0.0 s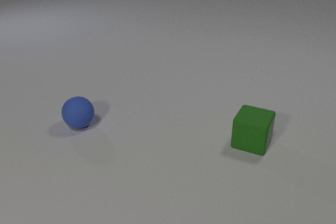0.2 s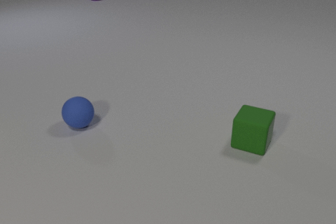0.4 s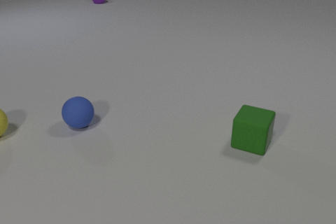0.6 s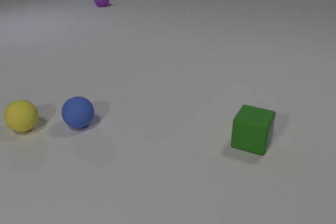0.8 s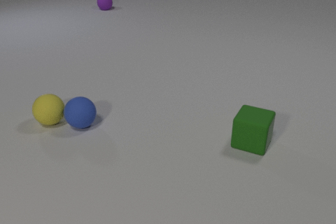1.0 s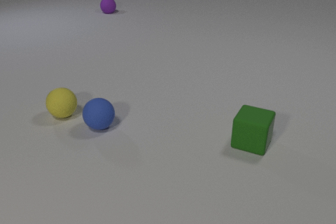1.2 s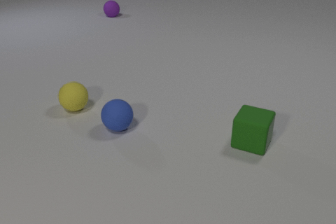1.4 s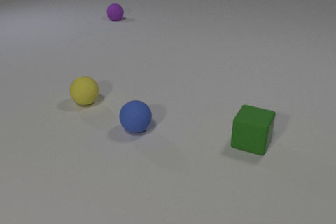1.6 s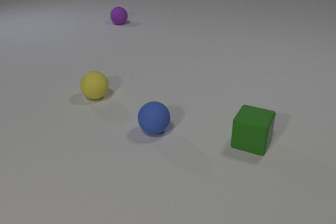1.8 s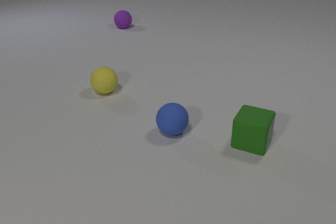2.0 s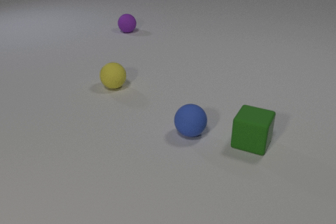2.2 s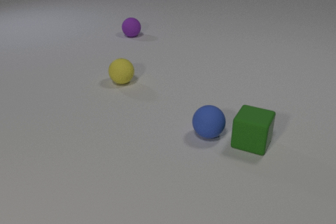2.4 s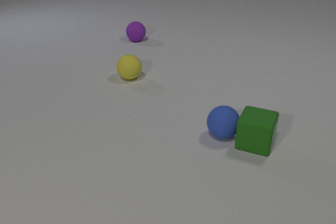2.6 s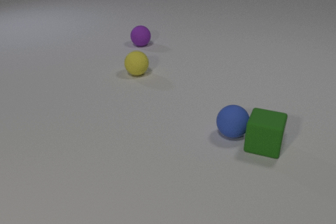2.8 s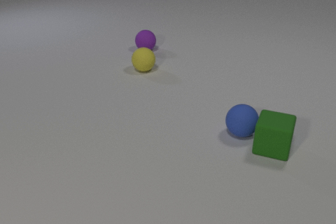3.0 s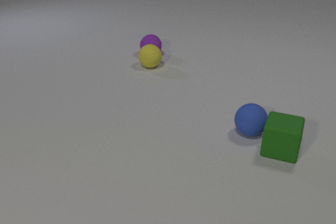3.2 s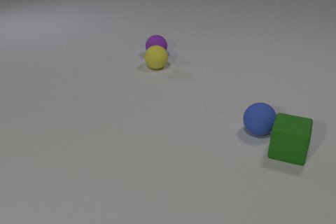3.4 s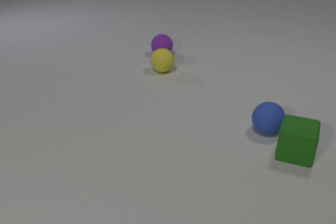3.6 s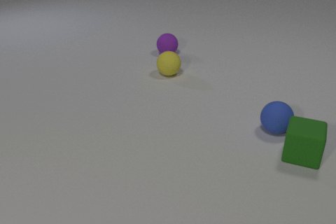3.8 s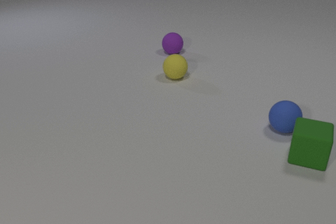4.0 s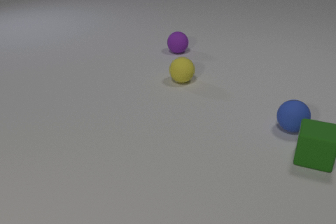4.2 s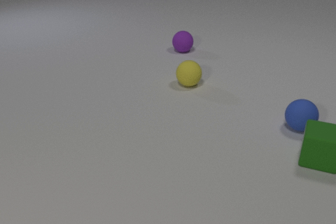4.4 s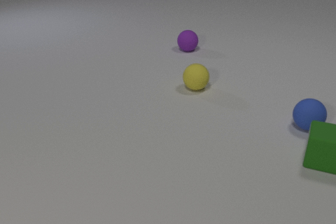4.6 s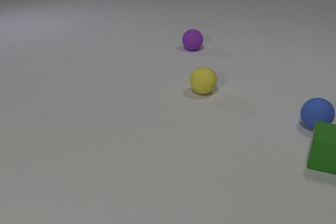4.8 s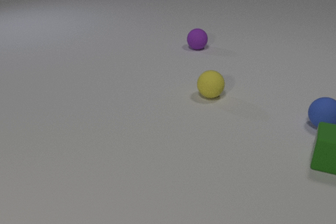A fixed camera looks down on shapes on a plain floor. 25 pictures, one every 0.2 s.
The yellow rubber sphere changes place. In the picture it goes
to the right.
The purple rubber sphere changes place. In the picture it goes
toward the camera.
0.0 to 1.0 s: The yellow rubber sphere comes in at the left edge, rolls to the right. The blue rubber sphere rolls to the right. The purple rubber sphere comes in at the top edge, rolls toward the camera. The yellow rubber sphere and the blue rubber sphere collide.
1.0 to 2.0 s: The yellow rubber sphere rolls away from the camera and to the right. The blue rubber sphere rolls to the right. The purple rubber sphere rolls toward the camera.
2.0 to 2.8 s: The yellow rubber sphere rolls away from the camera and to the right. The blue rubber sphere rolls to the right. The purple rubber sphere rolls toward the camera. The green rubber cube slides to the right. The blue rubber sphere and the green rubber cube collide.
2.8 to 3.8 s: The yellow rubber sphere rolls to the right and toward the camera. The blue rubber sphere rolls to the right and away from the camera. The purple rubber sphere rolls to the right. The green rubber cube slides to the right. The yellow rubber sphere and the purple rubber sphere collide.
3.8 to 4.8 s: The yellow rubber sphere rolls toward the camera and to the right. The blue rubber sphere rolls to the right and away from the camera. The purple rubber sphere rolls to the right and away from the camera. The green rubber cube slides to the right.
How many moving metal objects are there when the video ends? 0.
Are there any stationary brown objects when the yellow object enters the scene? no.
How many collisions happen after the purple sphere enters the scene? 3.
